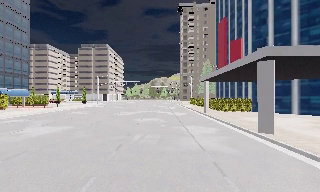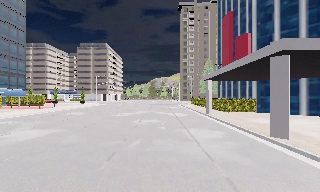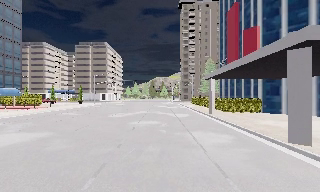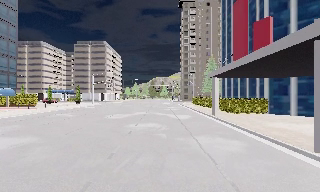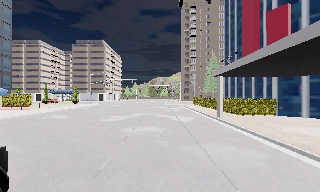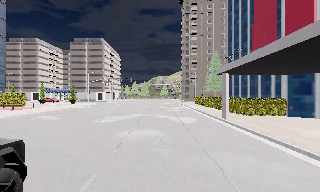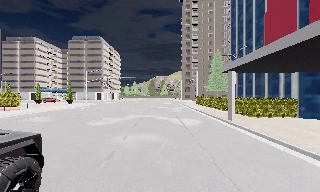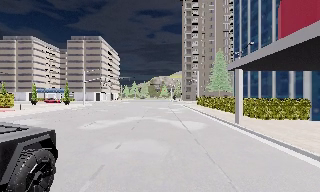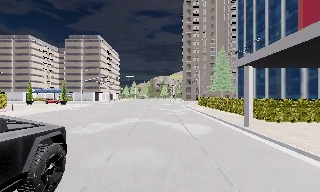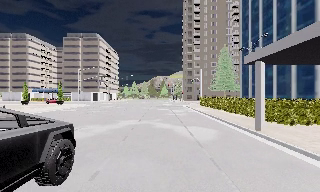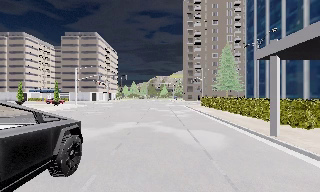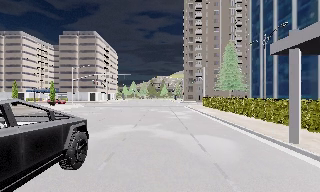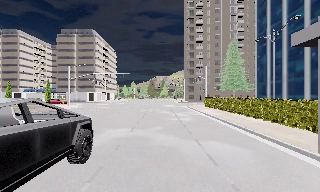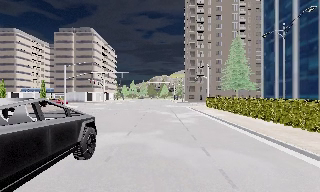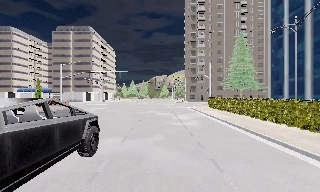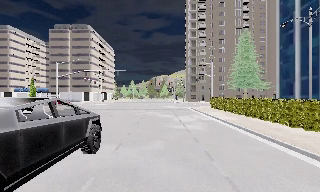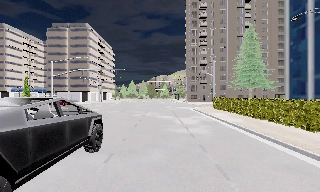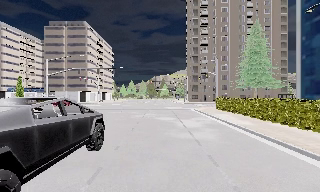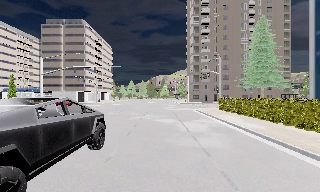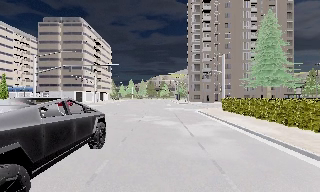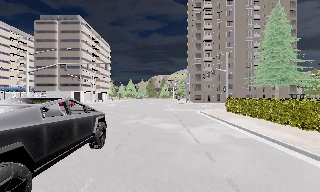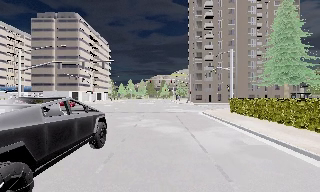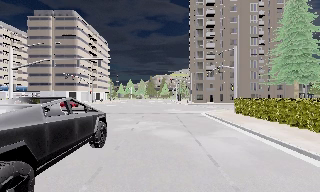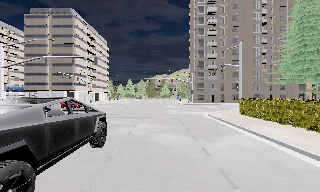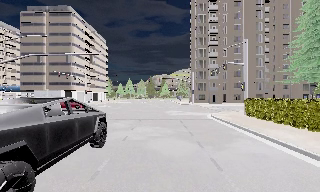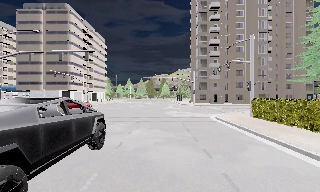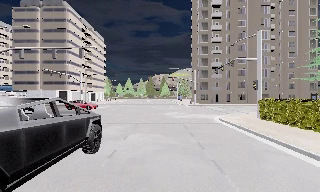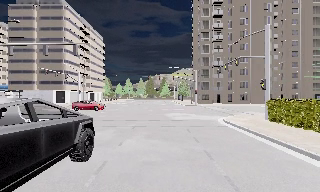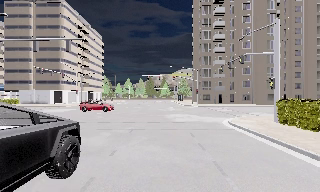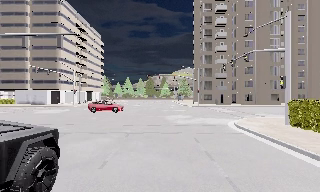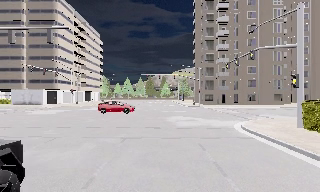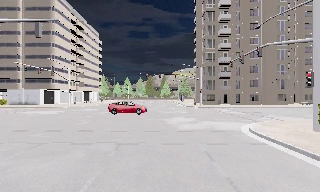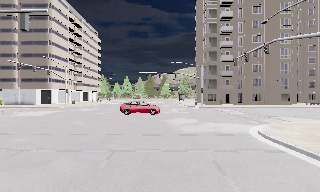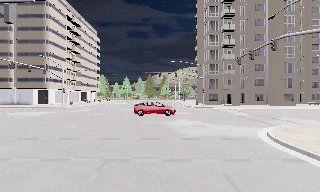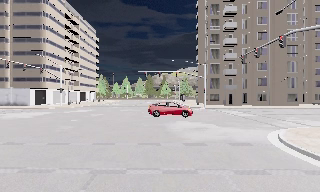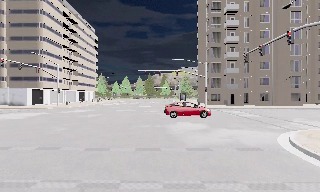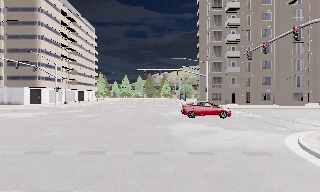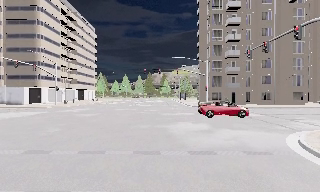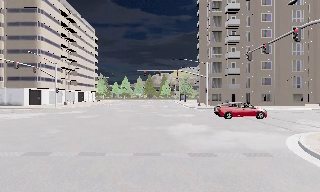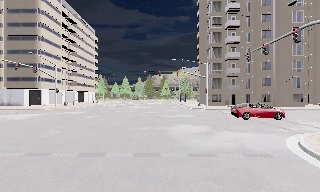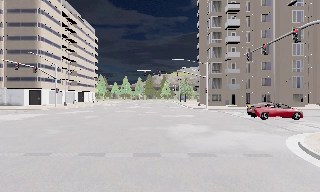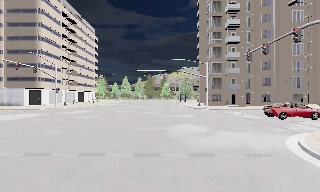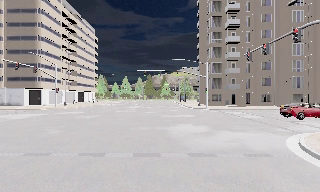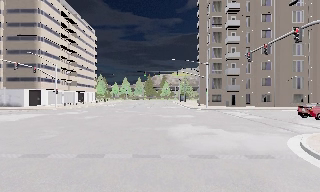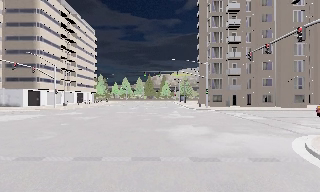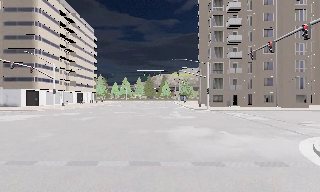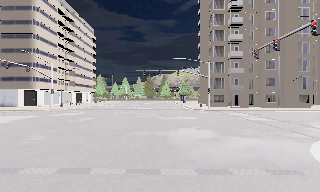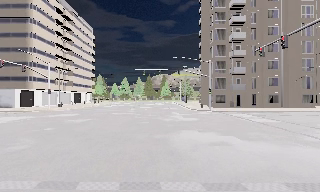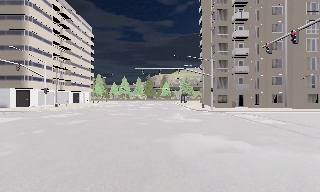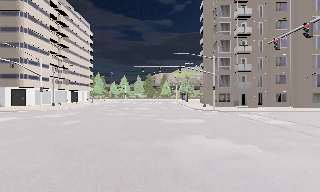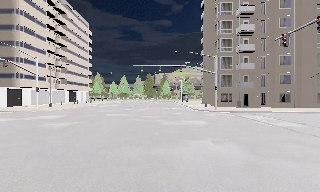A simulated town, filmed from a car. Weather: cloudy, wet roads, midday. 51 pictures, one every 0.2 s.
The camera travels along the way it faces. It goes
forward.
0.0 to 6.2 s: The camera travels forward, about 35 m, so what stands in front looms larger.
6.2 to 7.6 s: The camera travels forward, about 4 m, so what stands in front looms larger. It loses speed.
7.6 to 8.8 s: The camera shifts only a little, or ends up much as it began.
8.8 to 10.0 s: The camera travels forward, about 4 m, so what stands in front looms larger. It gains speed.
The film runs forward here.
